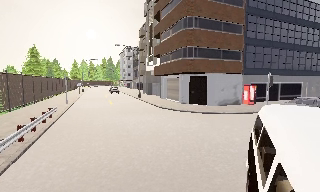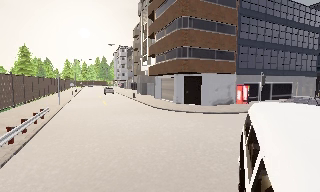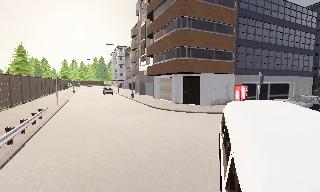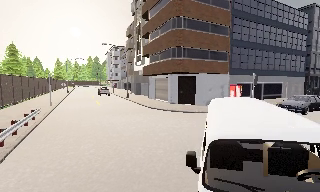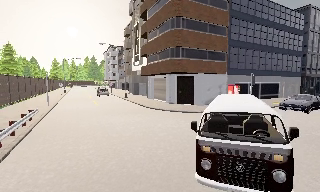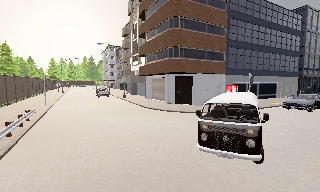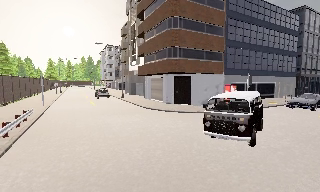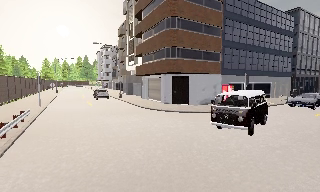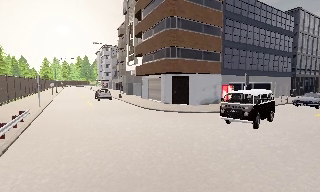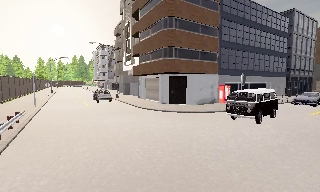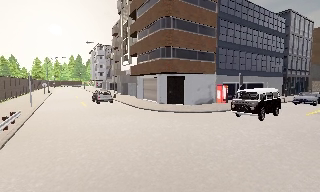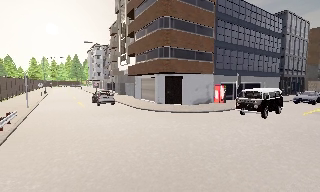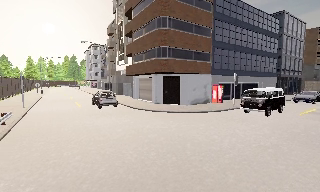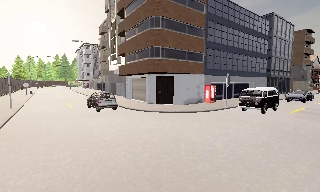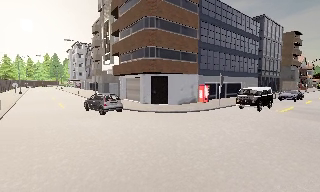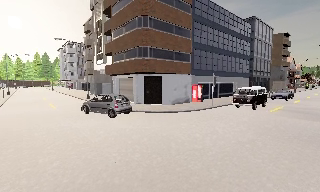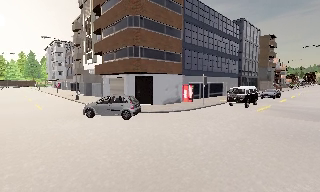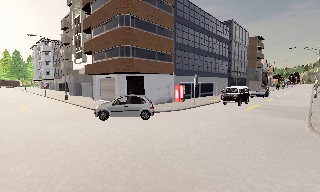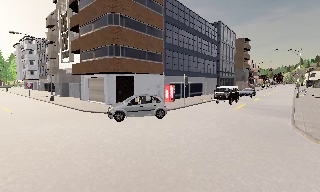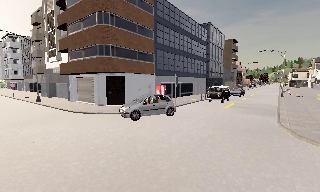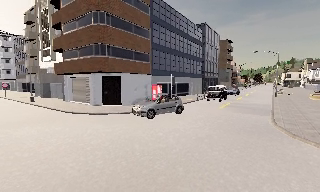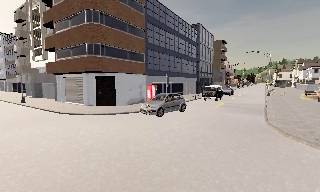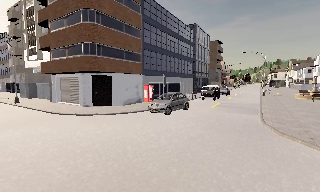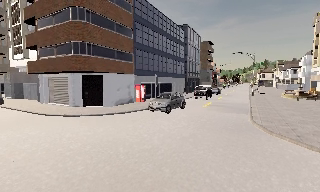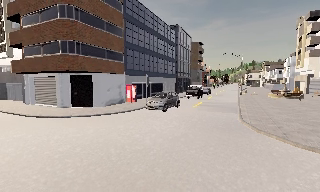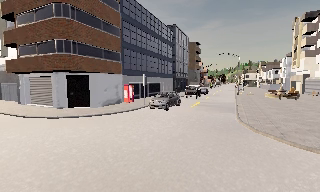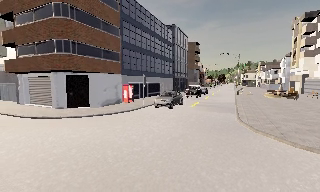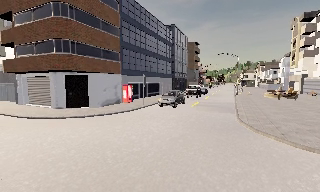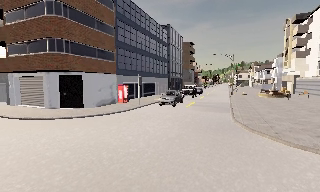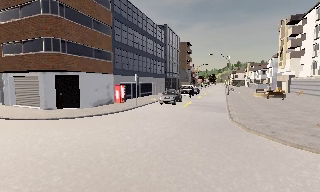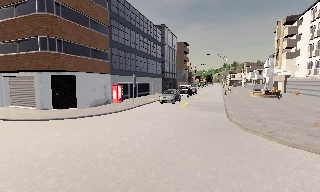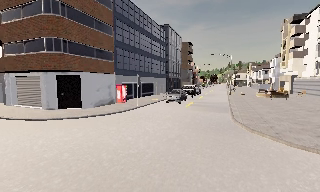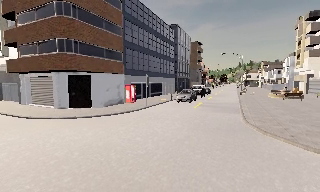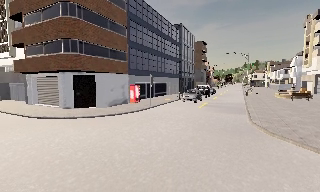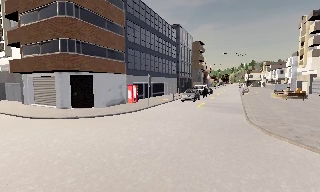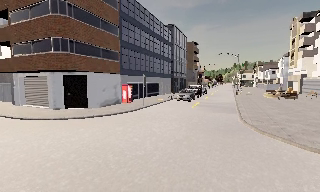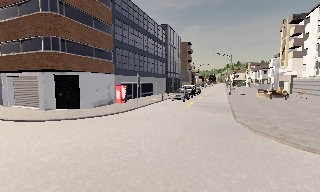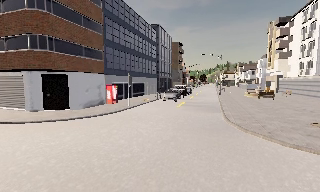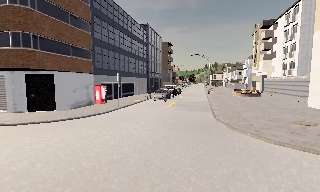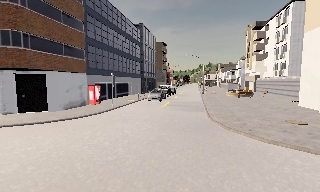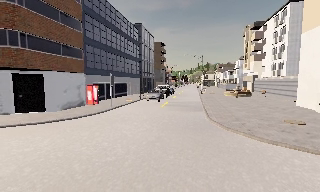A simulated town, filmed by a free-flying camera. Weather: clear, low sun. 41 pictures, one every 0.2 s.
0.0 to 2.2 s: The scene slides to the left, as the camera pans about 10 degrees to its right. It travels to its left, about 0.5 m.
2.2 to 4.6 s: The scene slides to the left, as the camera pans about 30 degrees to its right.
4.6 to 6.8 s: The camera shifts only a little, or ends up much as it began.
6.8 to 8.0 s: The camera swings to its right by about 15 degrees, and the scene slides to the left.
The film runs backward here.
